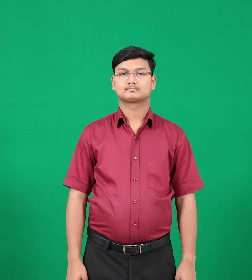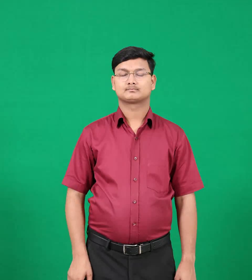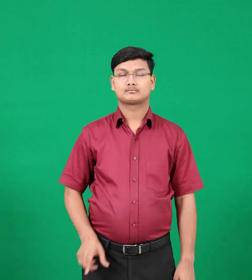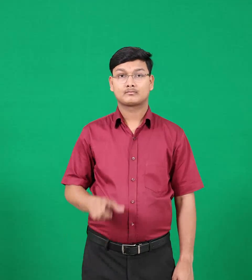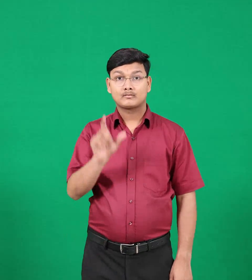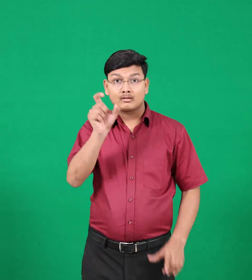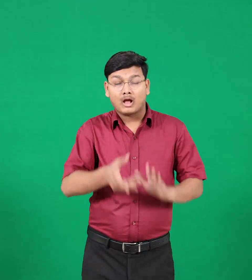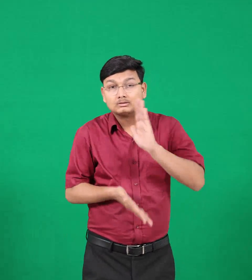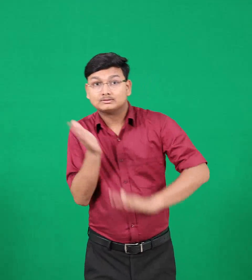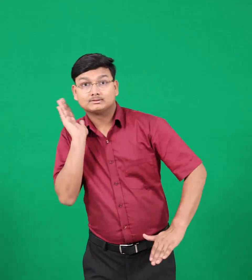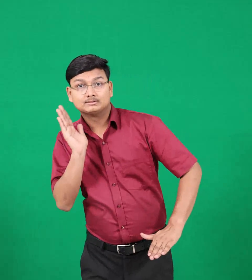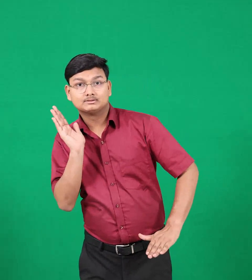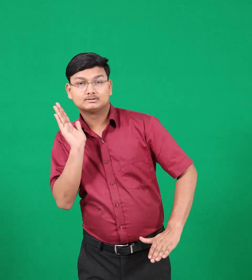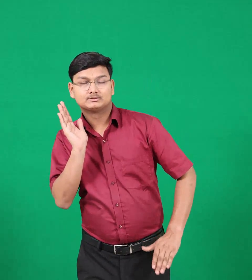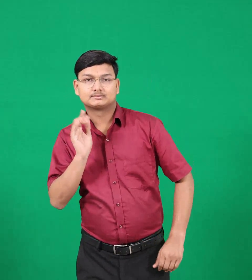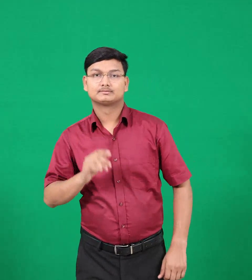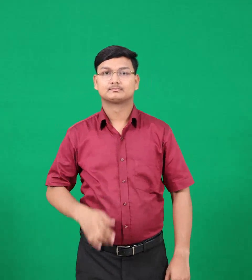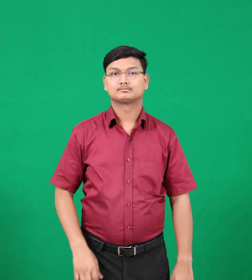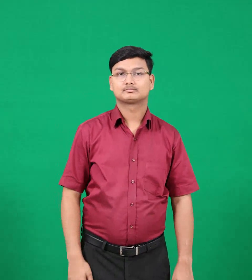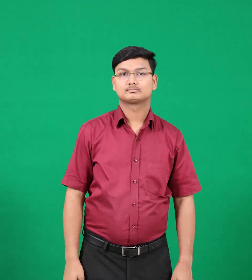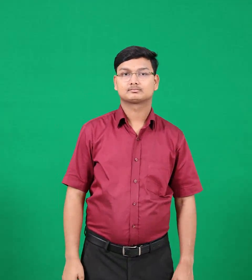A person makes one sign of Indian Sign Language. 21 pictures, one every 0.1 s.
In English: flee
